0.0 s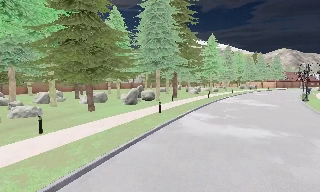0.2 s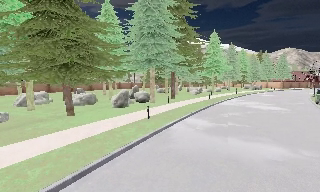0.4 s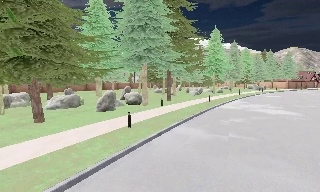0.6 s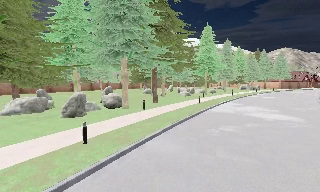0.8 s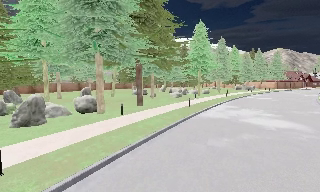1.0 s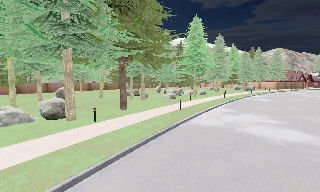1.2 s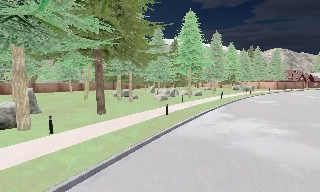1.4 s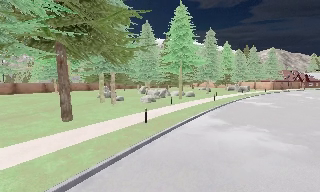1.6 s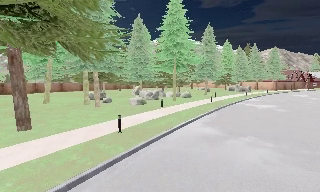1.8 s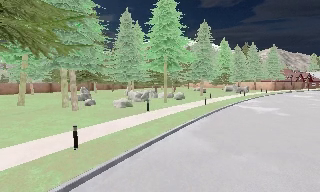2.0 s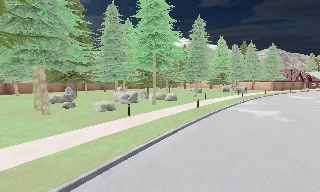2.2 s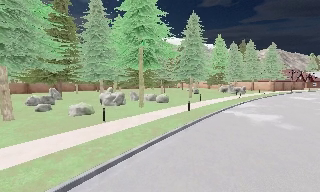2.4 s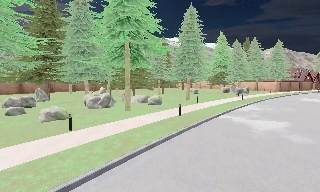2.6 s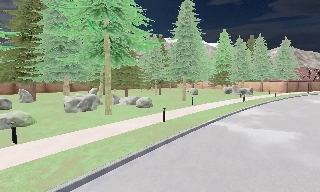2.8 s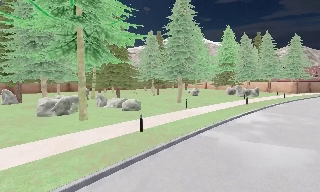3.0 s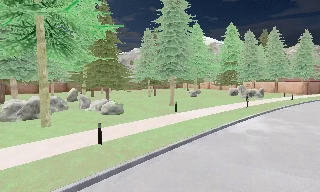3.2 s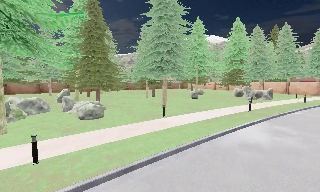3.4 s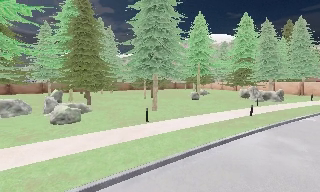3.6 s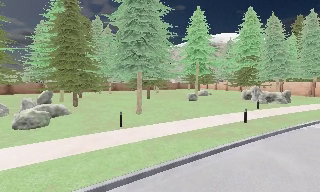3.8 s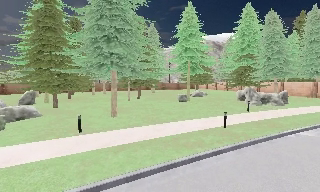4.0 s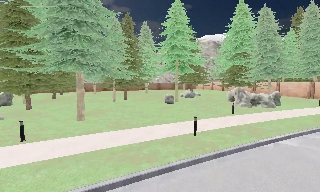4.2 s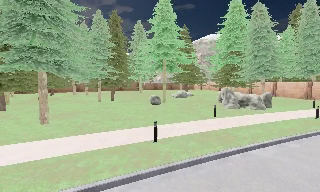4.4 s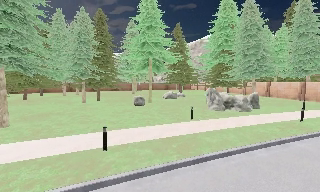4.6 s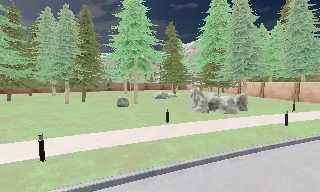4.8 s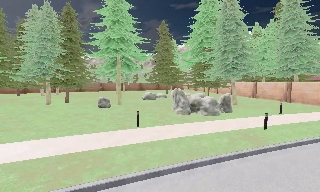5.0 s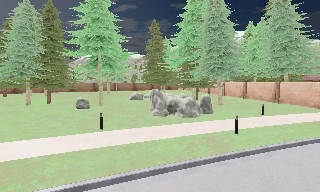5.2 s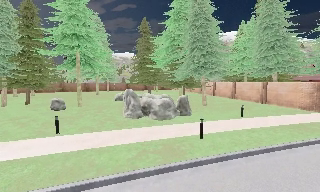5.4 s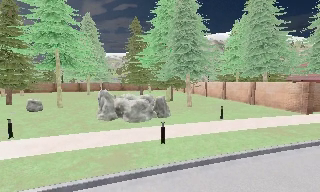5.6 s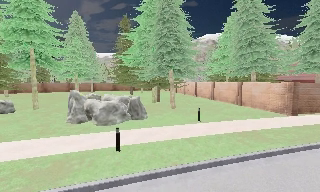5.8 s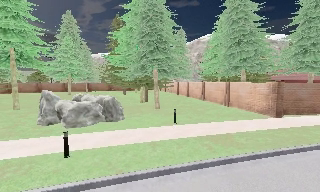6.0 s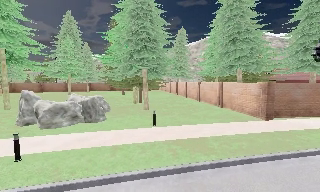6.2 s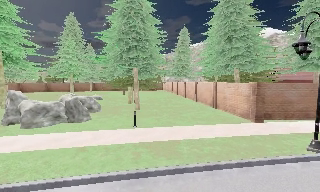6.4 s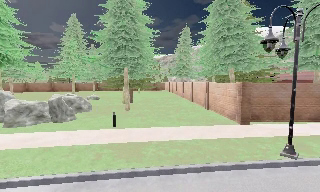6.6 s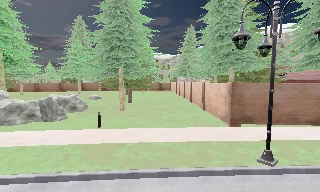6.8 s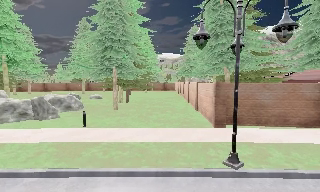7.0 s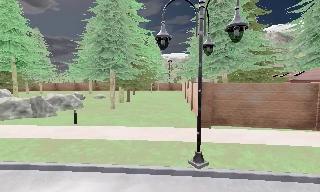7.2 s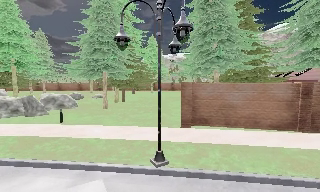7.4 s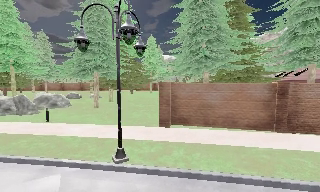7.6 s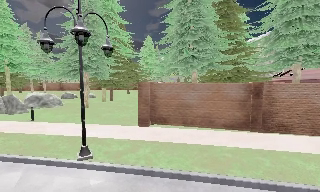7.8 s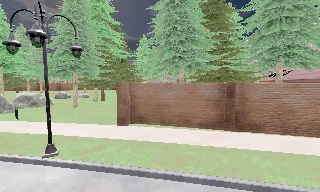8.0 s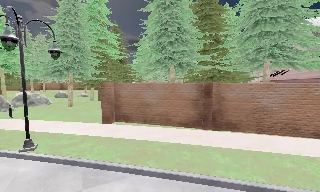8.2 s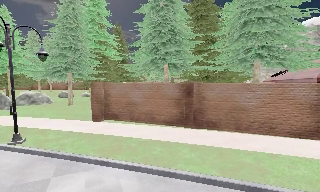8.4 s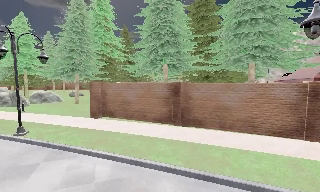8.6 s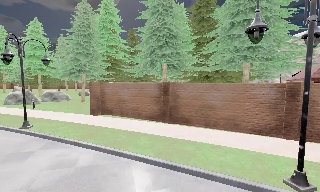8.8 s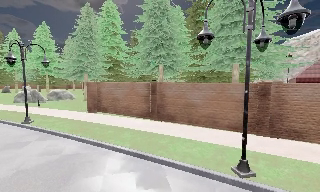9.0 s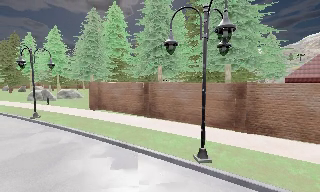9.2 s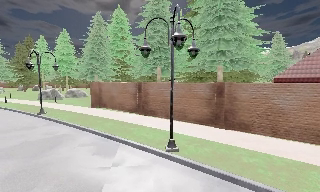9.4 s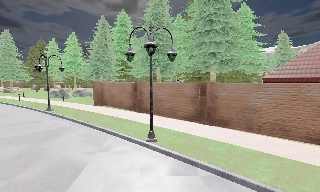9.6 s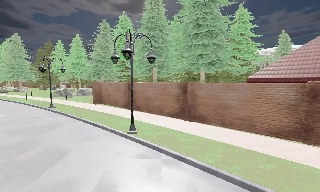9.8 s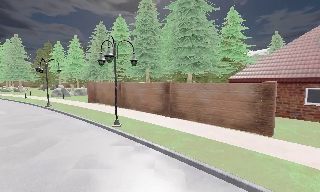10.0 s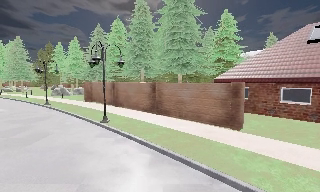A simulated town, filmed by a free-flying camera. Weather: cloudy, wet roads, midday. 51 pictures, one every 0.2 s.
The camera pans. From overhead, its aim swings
counterclockwise.
0.0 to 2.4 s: The camera travels forward and to its right, about 25 m, so what stands in front looms larger.
2.4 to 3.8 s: The camera pans to its left, which is counterclockwise from overhead, by about 15 degrees. It travels to its right and forward, about 16 m, so close, fixed things drift to the left.
3.8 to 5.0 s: The camera travels to its right and forward, about 12 m, so close, fixed things drift to the left.
5.0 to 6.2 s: The camera travels to its right, about 10 m, so close, fixed things drift to the left.
6.2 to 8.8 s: The camera pans to its left, which is counterclockwise from overhead, by about 35 degrees. It travels to its right, about 17 m, so close, fixed things drift to the left.
8.8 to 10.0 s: The camera pans to its left, which is counterclockwise from overhead, by about 15 degrees. It travels to its right and backward, about 9 m, so close, fixed things drift to the left.
The film runs forward here.
